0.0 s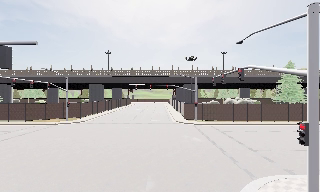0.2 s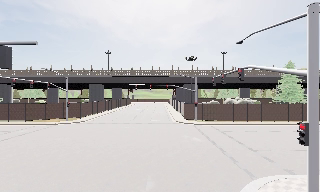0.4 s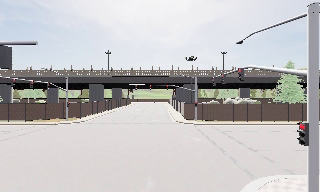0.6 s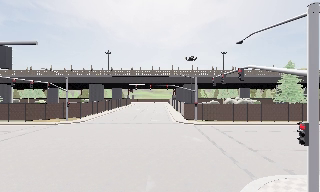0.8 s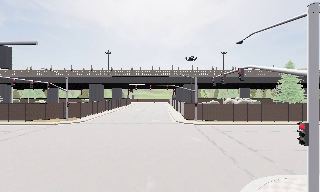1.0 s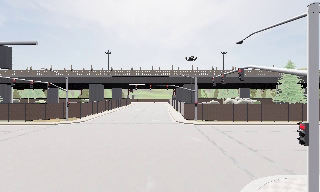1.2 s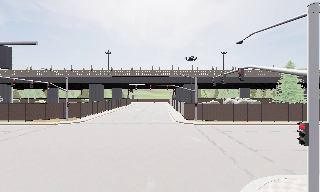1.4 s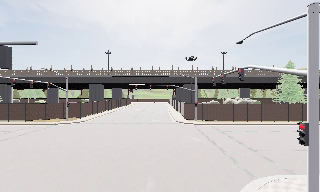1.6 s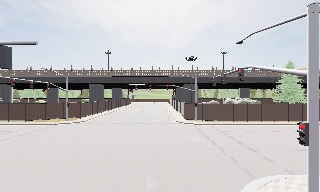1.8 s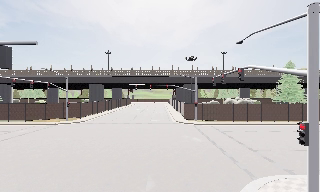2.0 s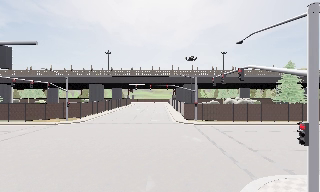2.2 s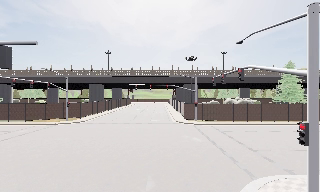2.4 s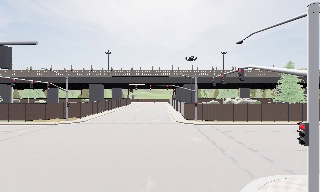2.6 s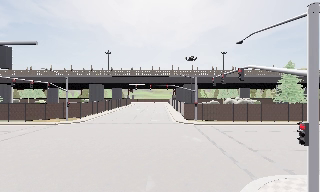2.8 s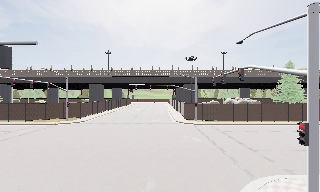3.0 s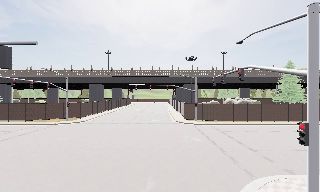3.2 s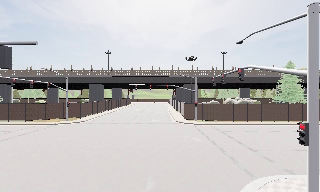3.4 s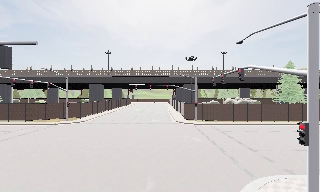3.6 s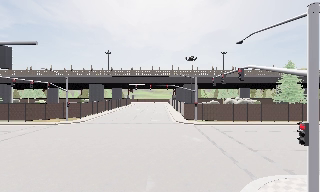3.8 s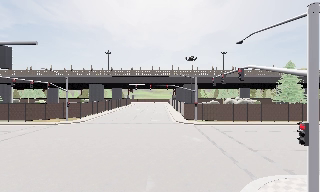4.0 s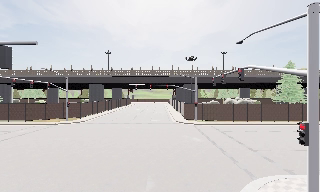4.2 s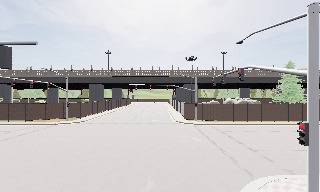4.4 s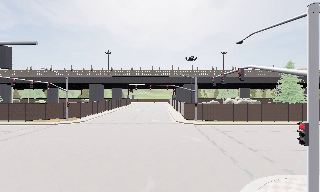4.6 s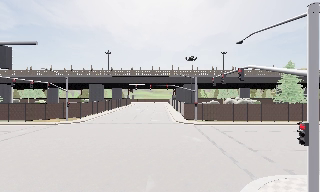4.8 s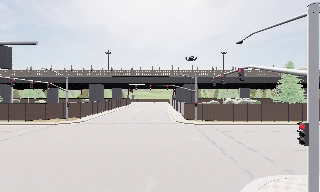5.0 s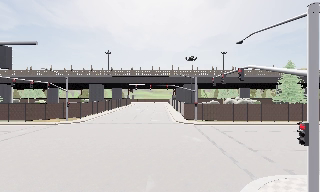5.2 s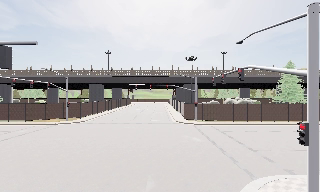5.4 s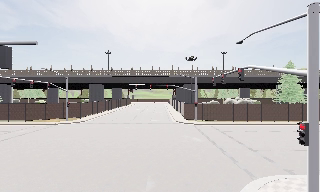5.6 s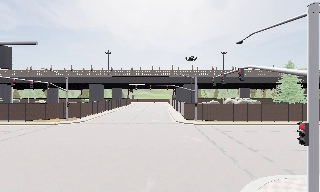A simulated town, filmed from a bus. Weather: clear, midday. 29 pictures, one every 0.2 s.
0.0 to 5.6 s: The camera keeps its place and its aim.
The film runs backward here.
